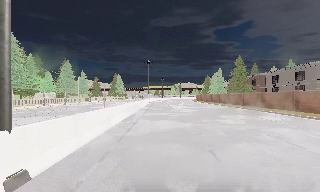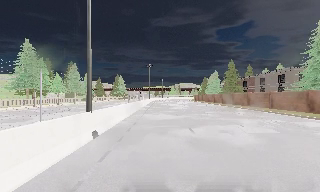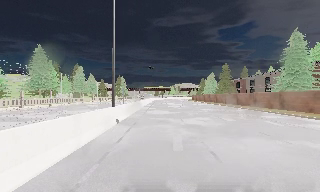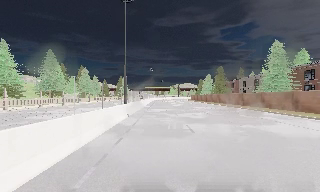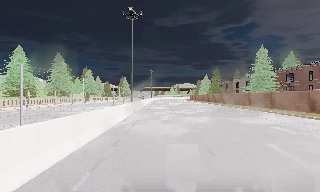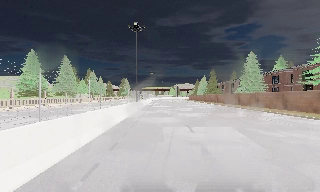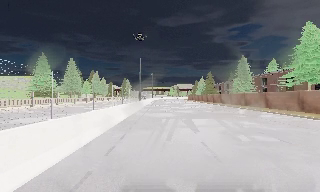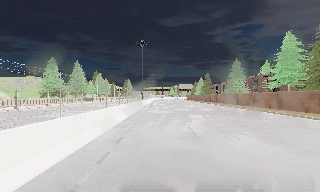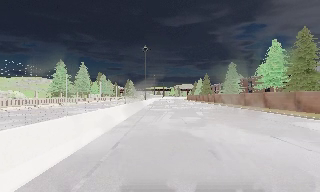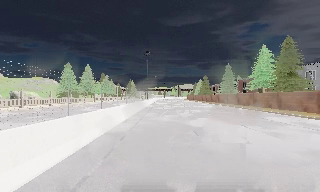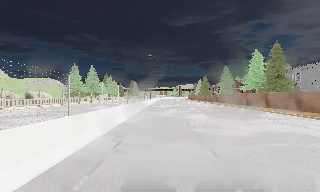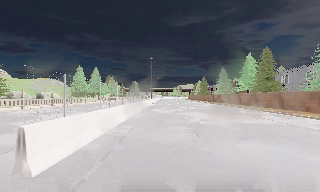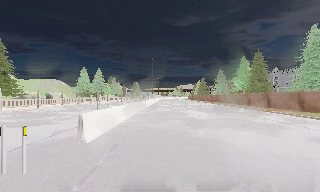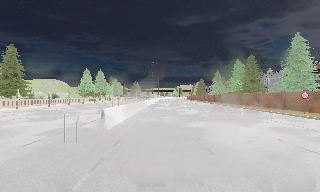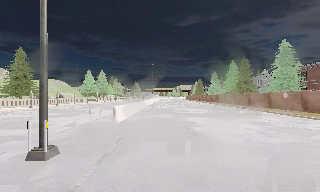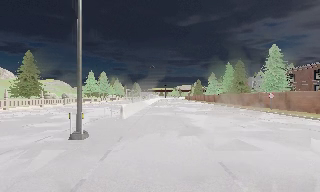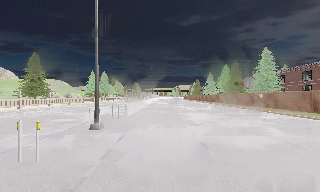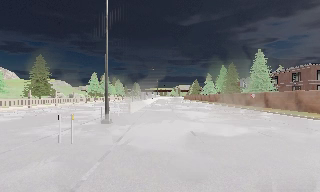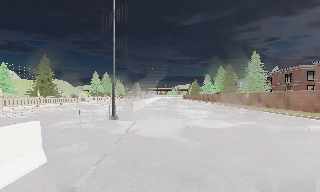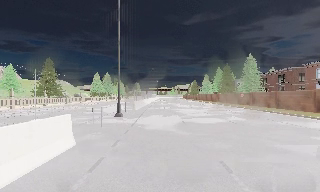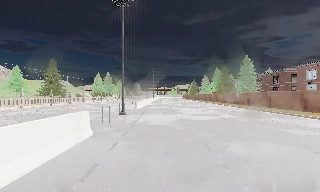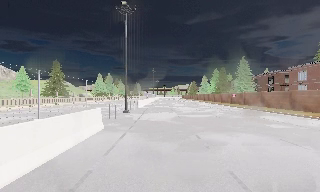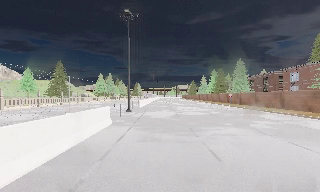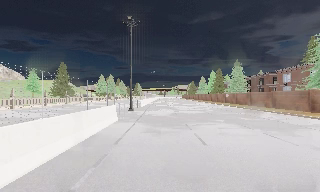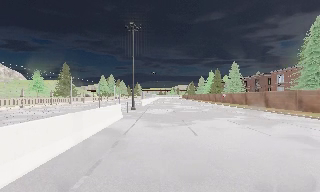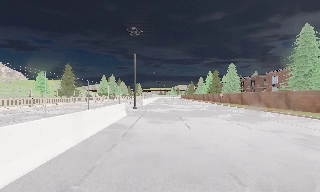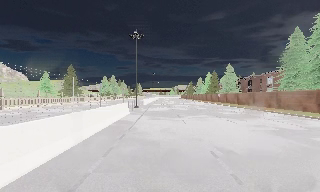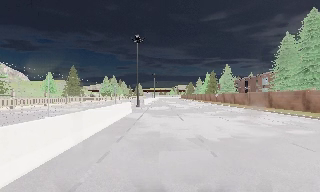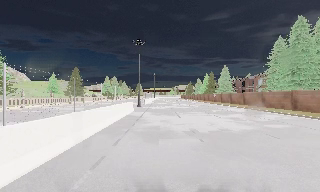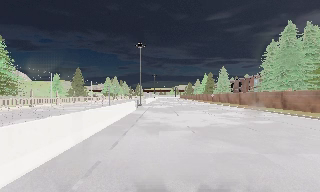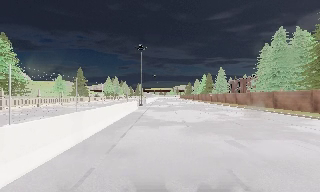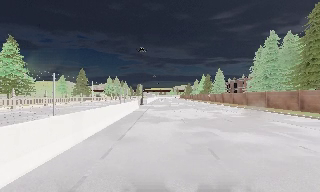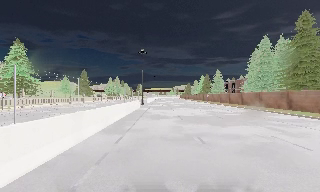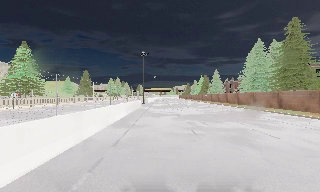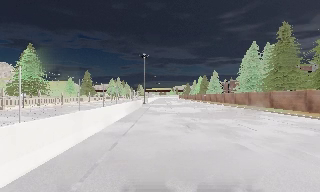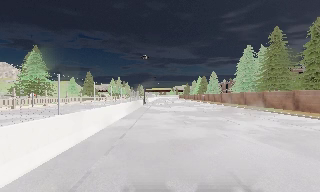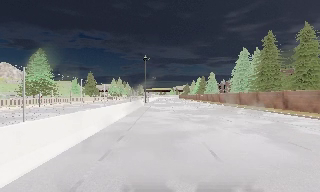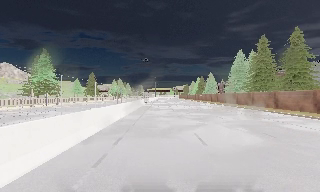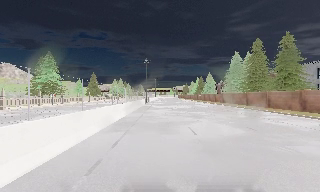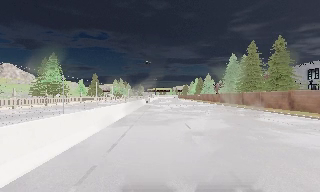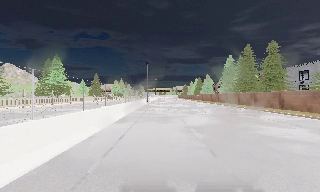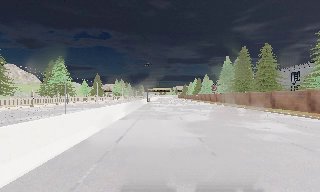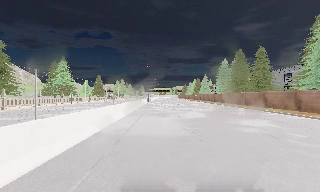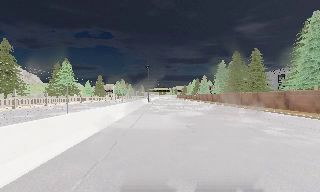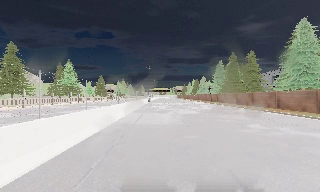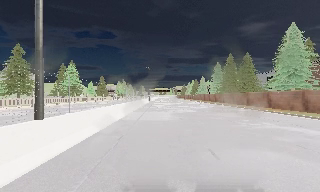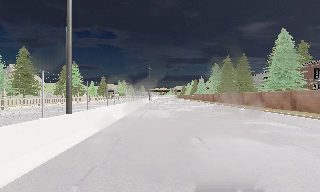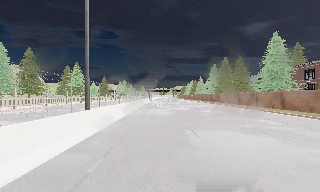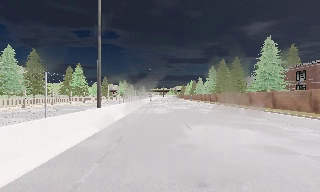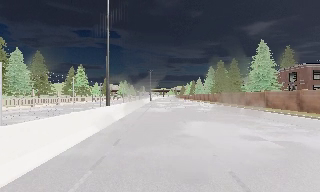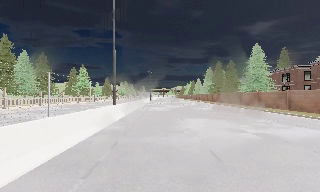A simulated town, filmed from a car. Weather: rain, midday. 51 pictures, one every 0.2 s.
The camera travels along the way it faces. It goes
backward.
0.0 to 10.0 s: The camera travels backward, about 105 m, so what stands in front gets smaller. It loses speed.
The film runs backward here.
